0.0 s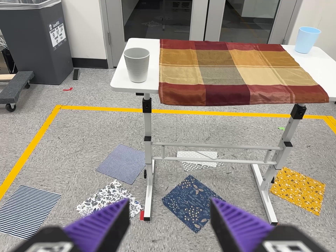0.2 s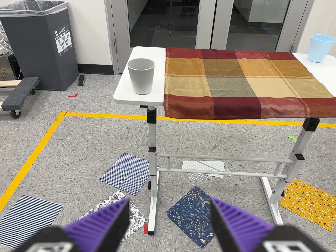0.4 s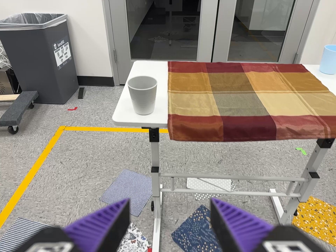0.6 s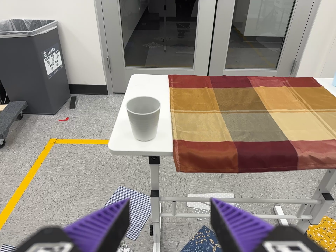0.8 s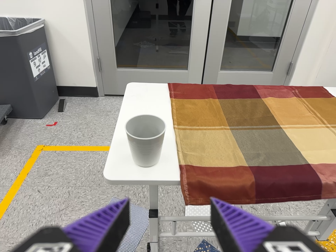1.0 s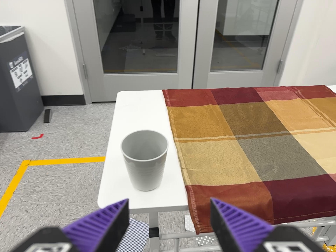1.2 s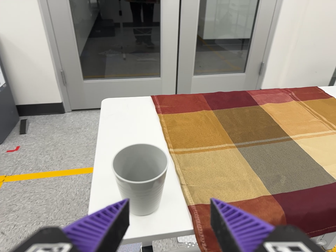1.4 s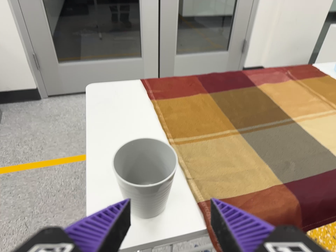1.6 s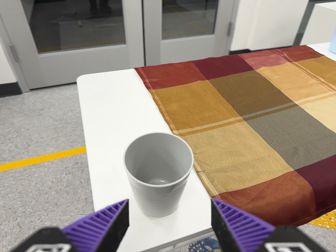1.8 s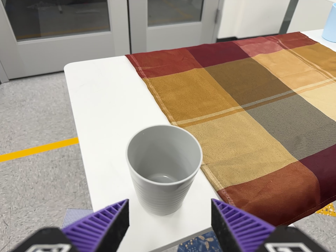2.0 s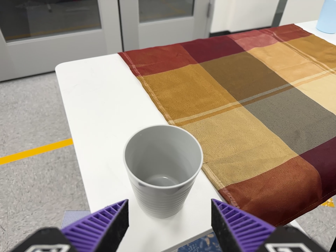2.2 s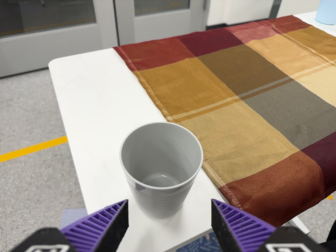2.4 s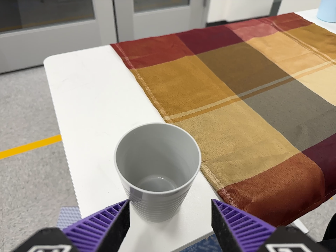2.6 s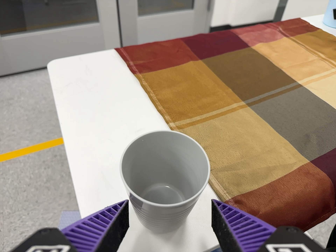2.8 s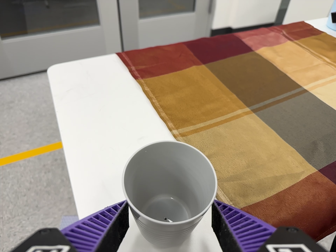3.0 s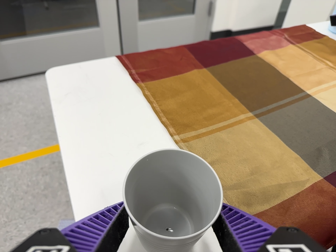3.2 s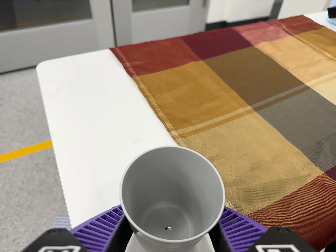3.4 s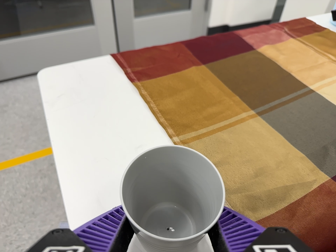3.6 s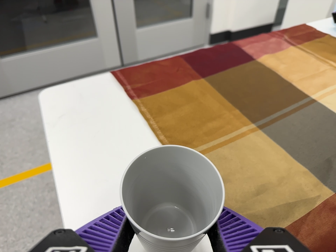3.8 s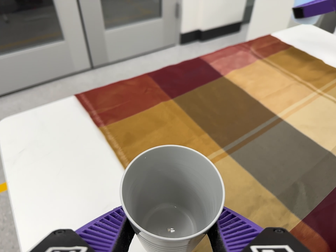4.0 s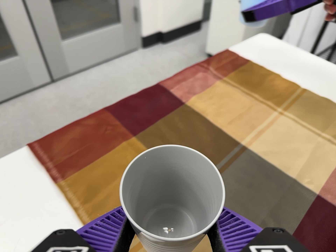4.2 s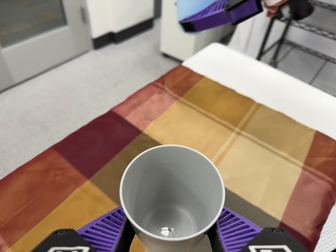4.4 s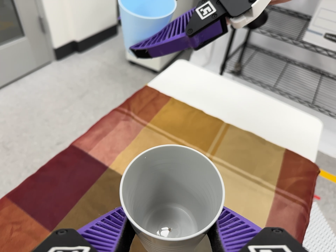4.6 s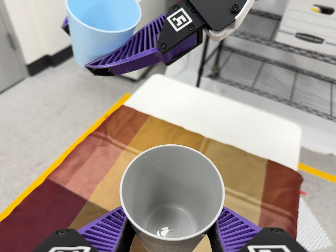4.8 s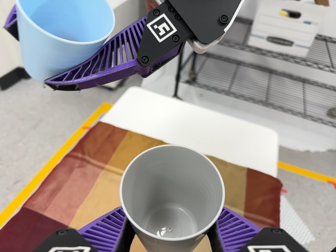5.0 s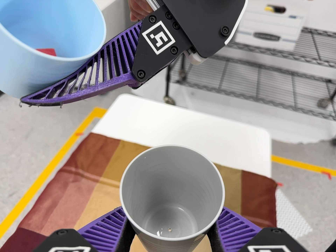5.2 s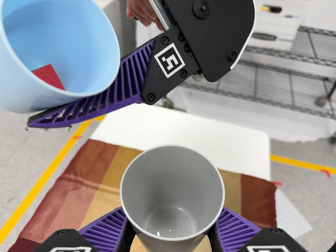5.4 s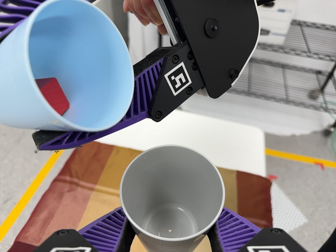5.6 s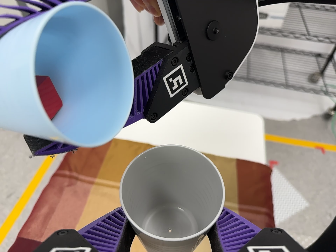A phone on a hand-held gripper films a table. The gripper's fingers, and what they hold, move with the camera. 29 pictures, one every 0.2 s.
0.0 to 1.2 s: The camera travels forward and toward the top of its view, about 40 cm, so what stands in front looms larger.
1.2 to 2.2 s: The camera pans to its right by about 15 degrees. It travels forward and to its left, about 14 cm, so what stands in front looms larger. Its aim tips toward the bottom of its view by about 10 degrees, and the scene shifts upward. It rolls about its line of sight by about 10 degrees, and the scene rotates counterclockwise.
2.2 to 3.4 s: The camera travels forward, about 6 cm, so what stands in front looms larger.
3.4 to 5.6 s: The camera swings to its right by about 35 degrees, and the scene slides to the left. It travels toward the top of its view, about 38 cm, so close, fixed things drift downward. It rolls about its line of sight by about 35 degrees, and the scene rotates counterclockwise.
The film runs forward here.
